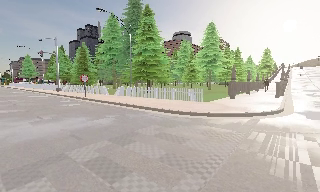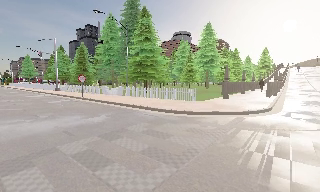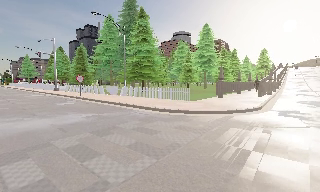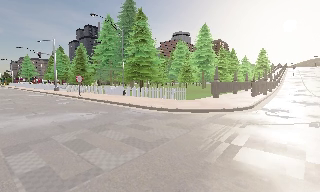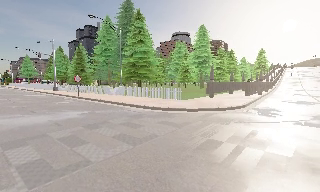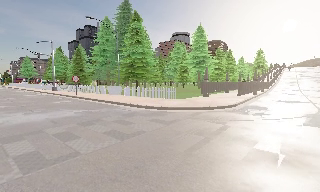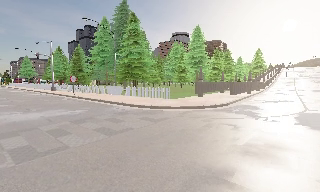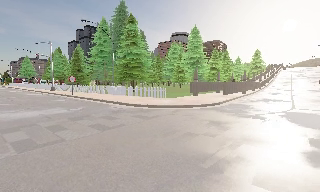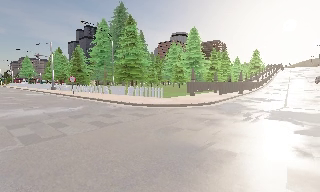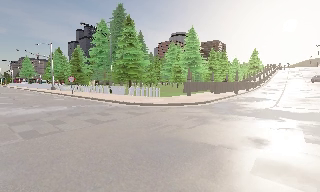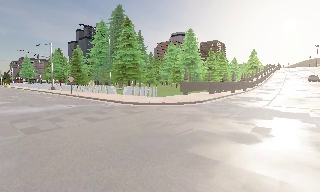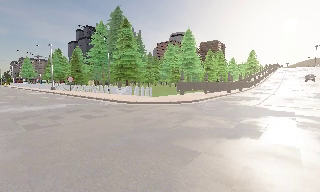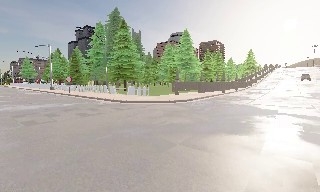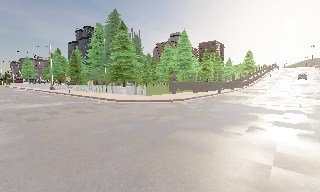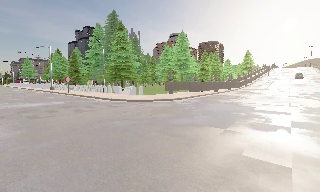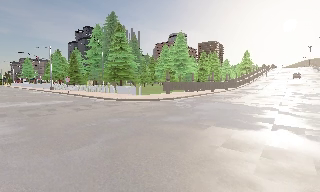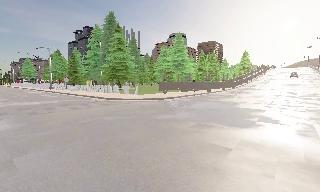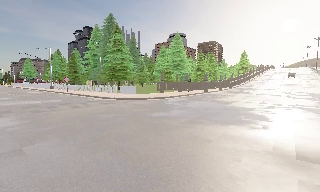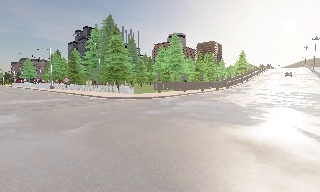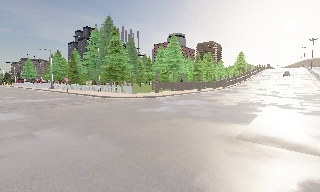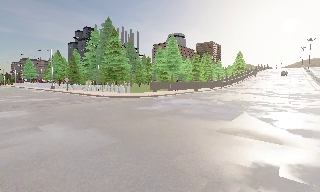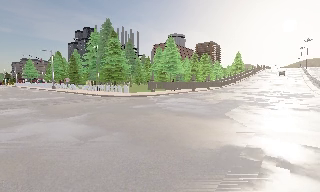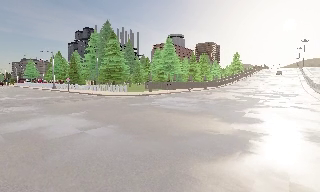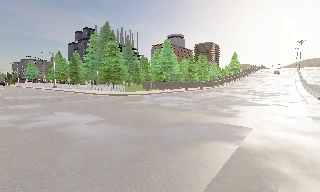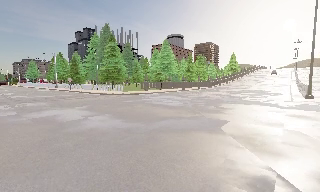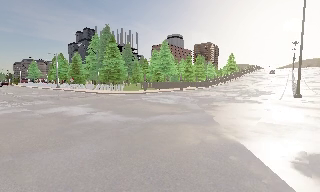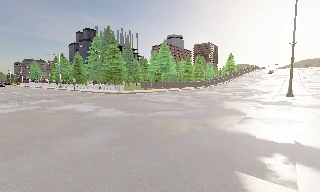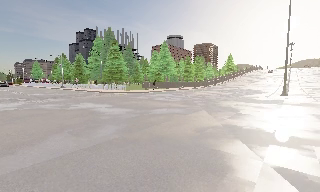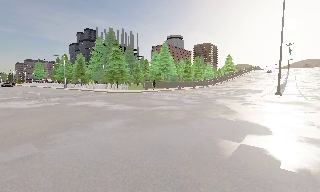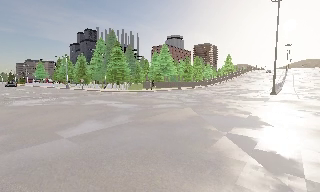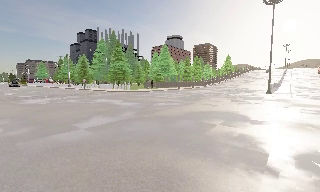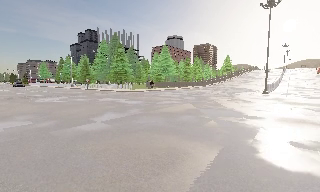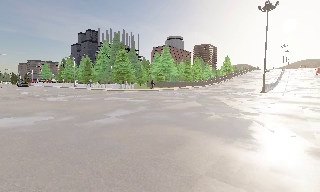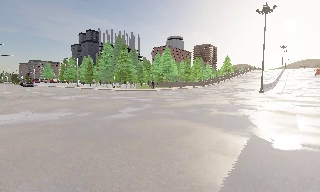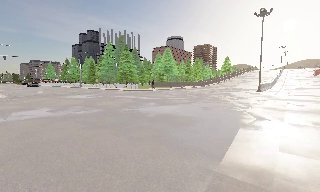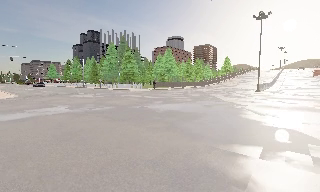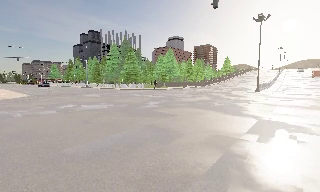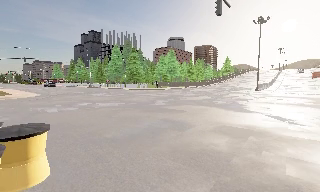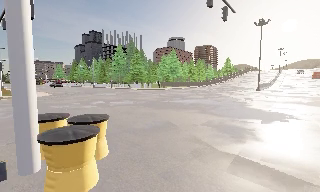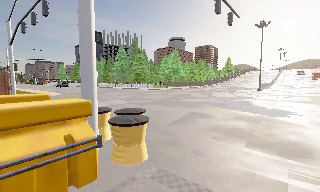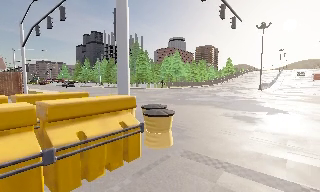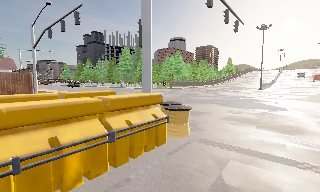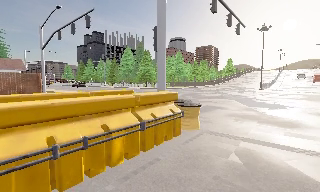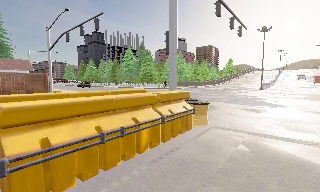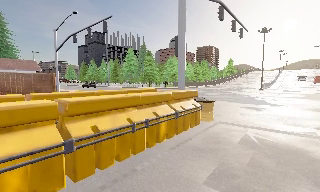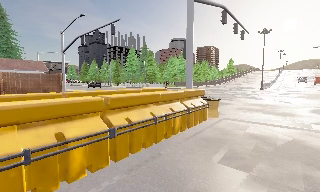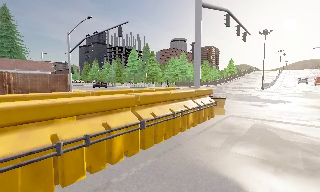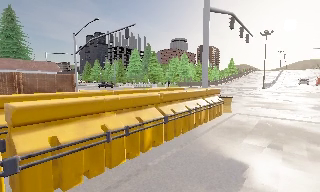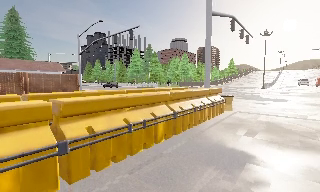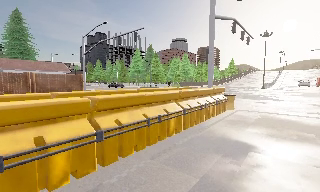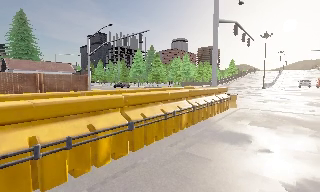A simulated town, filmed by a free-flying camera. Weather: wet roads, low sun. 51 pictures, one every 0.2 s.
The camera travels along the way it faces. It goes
backward.
0.0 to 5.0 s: The camera travels backward and to its right, about 16 m, so what stands in front gets smaller. It gains speed.
5.0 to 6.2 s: The camera travels backward, about 5 m, so what stands in front gets smaller.
6.2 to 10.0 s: The camera travels backward and to its left, about 17 m, so what stands in front gets smaller.
The film runs backward here.
